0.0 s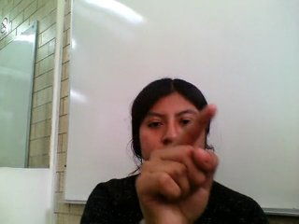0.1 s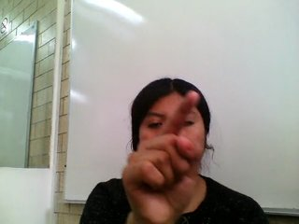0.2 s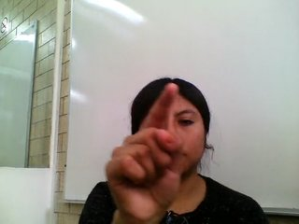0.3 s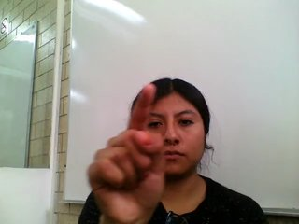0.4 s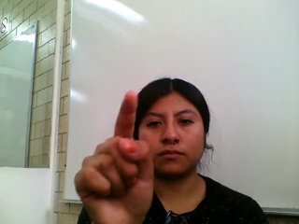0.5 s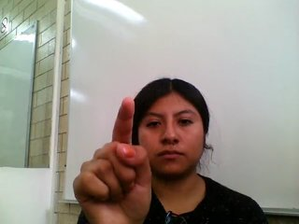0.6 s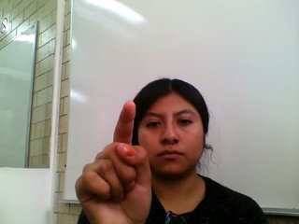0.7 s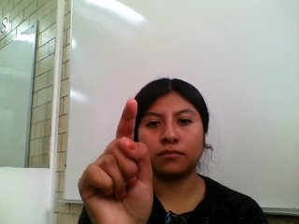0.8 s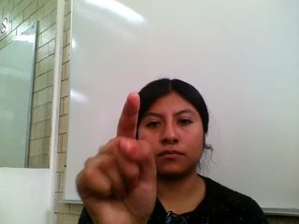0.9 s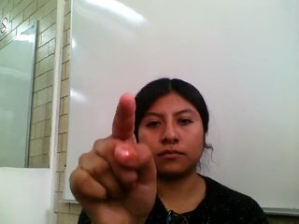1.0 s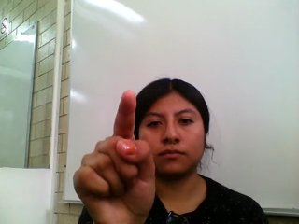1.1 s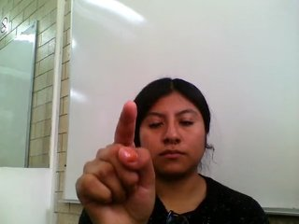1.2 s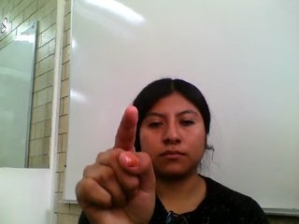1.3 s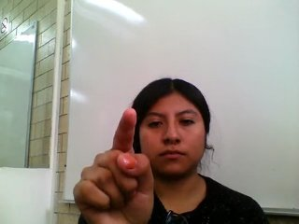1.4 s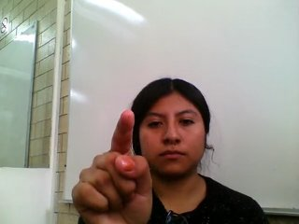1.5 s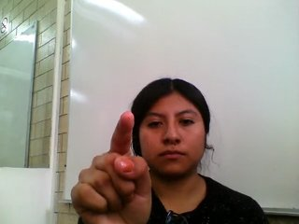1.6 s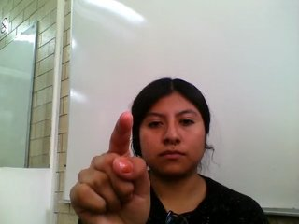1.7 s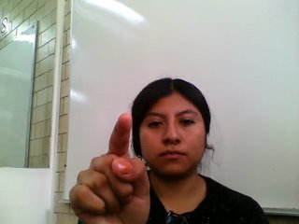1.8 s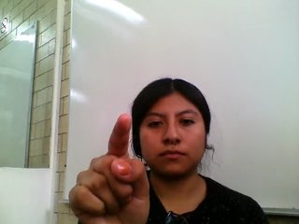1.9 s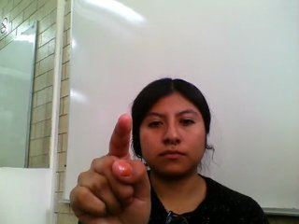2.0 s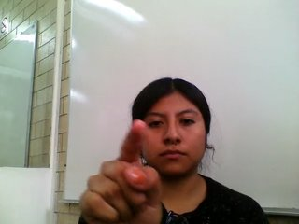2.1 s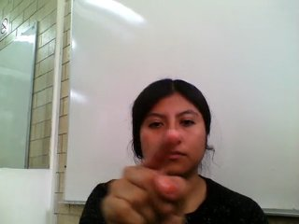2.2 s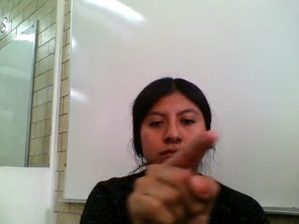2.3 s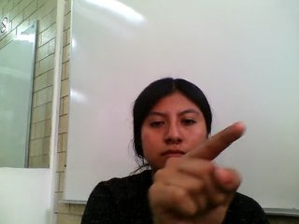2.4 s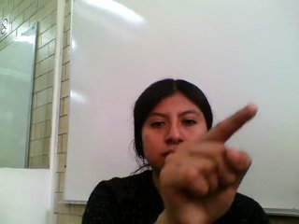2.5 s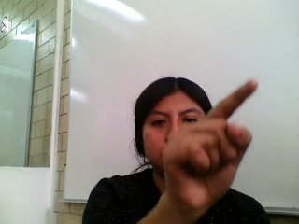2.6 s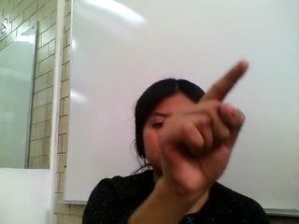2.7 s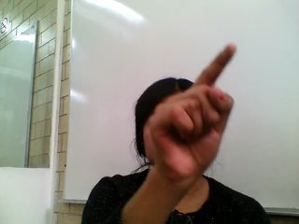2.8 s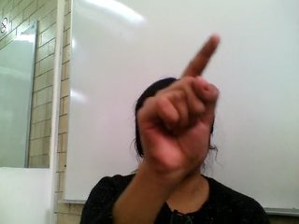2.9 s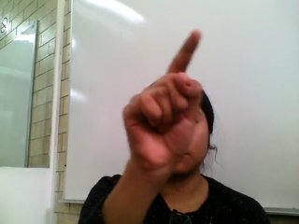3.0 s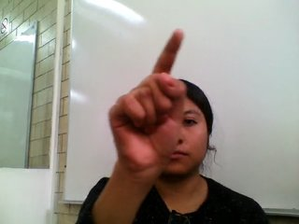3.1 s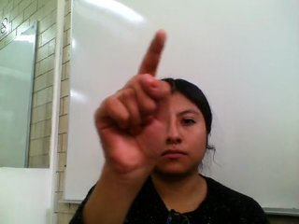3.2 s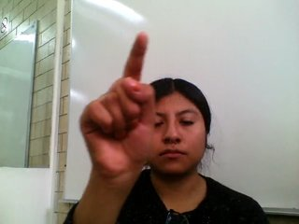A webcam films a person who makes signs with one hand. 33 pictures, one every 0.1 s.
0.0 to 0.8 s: Pointing with one finger.
0.9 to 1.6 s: Click with one finger.
1.7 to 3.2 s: Pointing with one finger.
